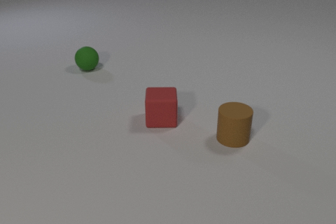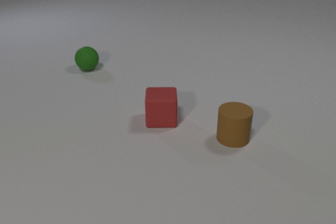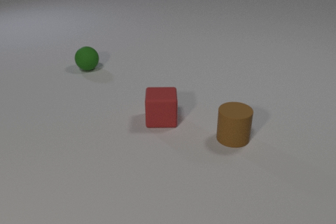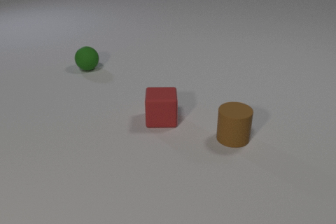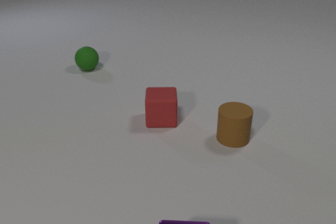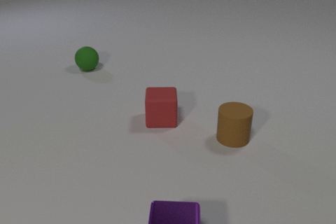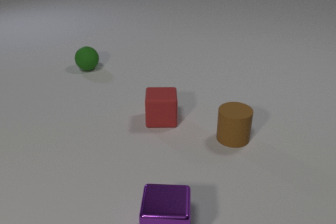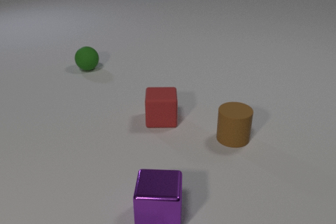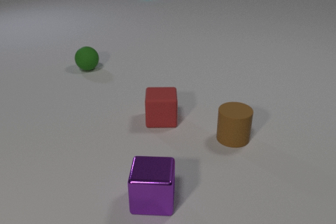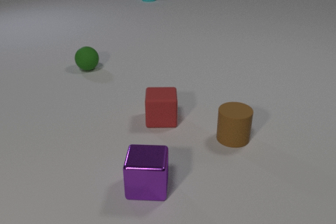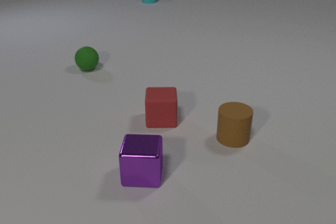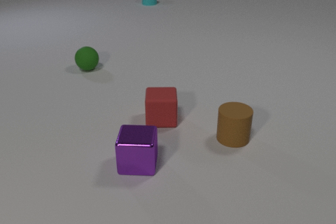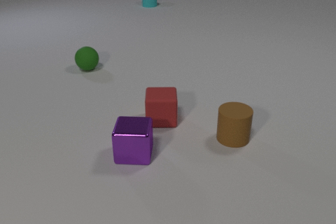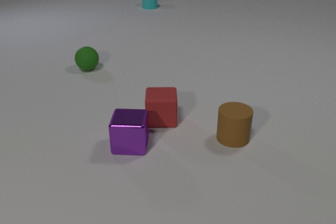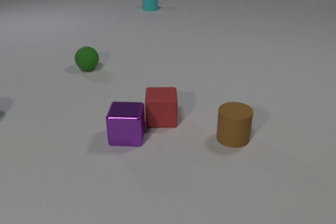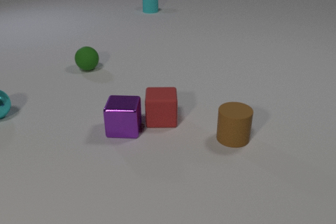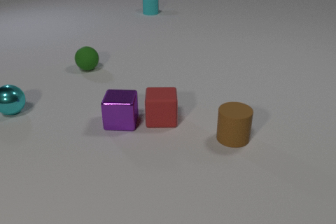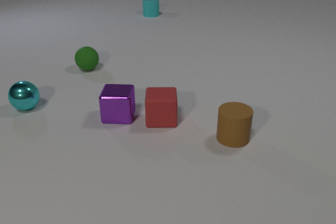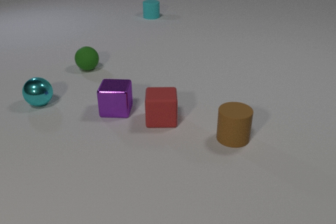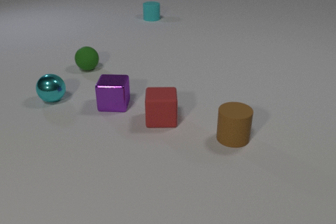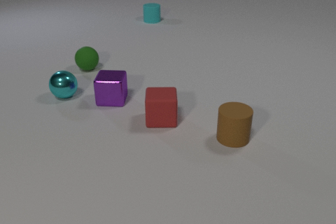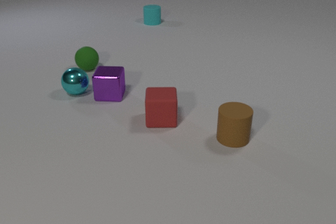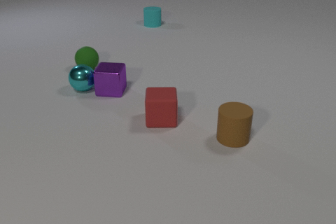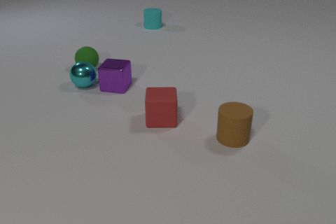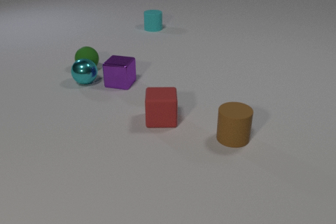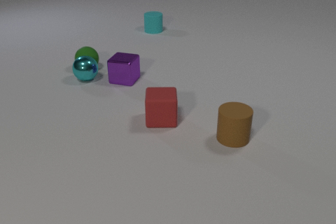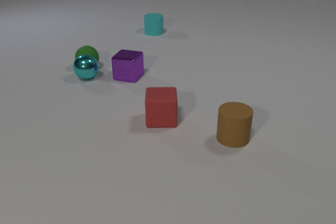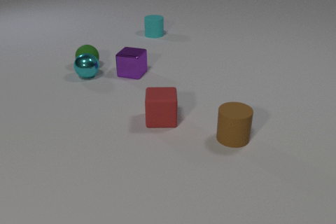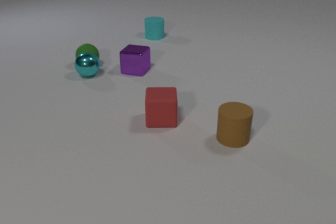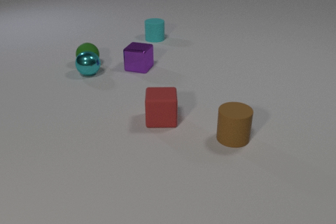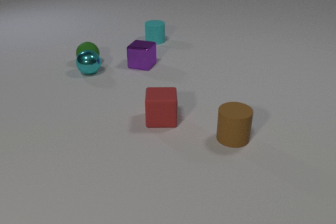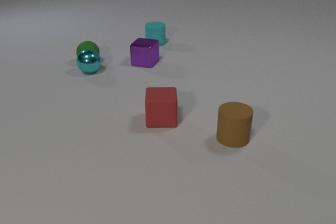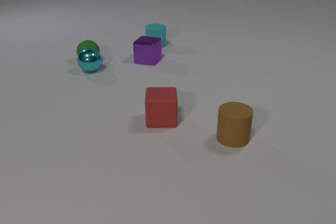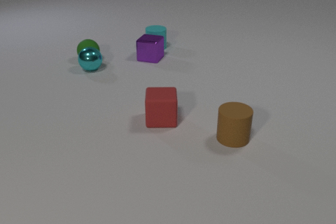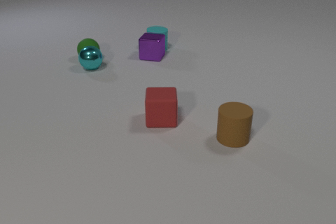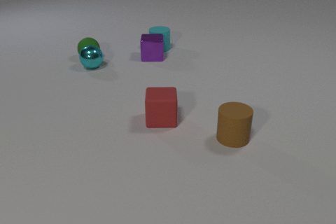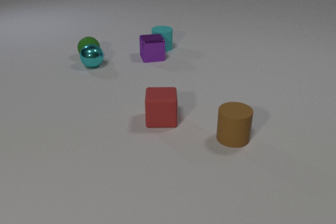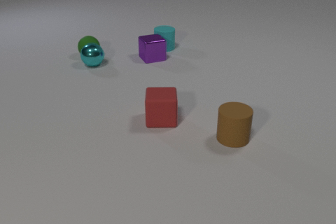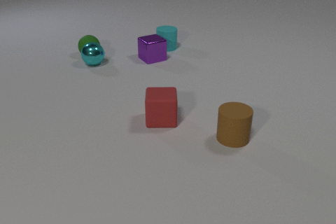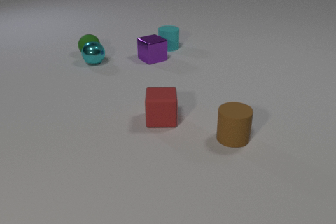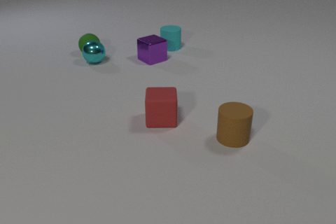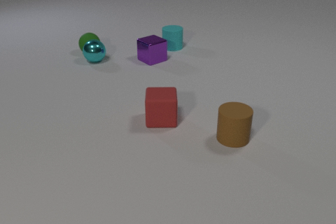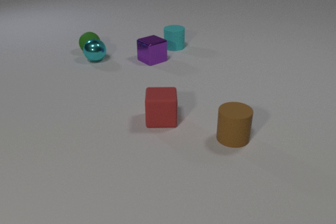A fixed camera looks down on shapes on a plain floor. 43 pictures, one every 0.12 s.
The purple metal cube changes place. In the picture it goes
away from the camera.
The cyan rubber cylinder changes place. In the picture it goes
toward the camera.
0.00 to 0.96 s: The purple metal cube comes in at the bottom edge, slides away from the camera. The cyan rubber cylinder comes in at the top edge, slides toward the camera.
0.96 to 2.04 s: The purple metal cube slides away from the camera. The cyan metal sphere comes in at the left edge, rolls to the right. The cyan rubber cylinder slides toward the camera.
2.04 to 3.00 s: The purple metal cube slides away from the camera. The cyan metal sphere rolls to the right and away from the camera. The cyan rubber cylinder slides toward the camera. The purple metal cube and the cyan metal sphere collide. The cyan metal sphere and the green rubber sphere collide.
3.00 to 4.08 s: The purple metal cube slides away from the camera and to the right. The cyan metal sphere rolls away from the camera. The green rubber sphere rolls away from the camera. The cyan rubber cylinder slides toward the camera. The purple metal cube and the cyan rubber cylinder collide.
4.08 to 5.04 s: The purple metal cube slides toward the camera, spins so that its near face slides to the right, counterclockwise seen from above. The cyan metal sphere rolls away from the camera. The green rubber sphere rolls away from the camera. The cyan rubber cylinder slides to the right.
How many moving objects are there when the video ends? 4.
What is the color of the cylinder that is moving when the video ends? cyan.
What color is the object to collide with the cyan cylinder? purple.
